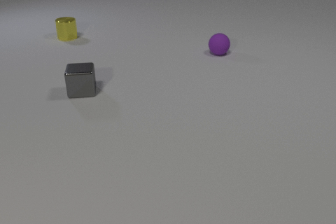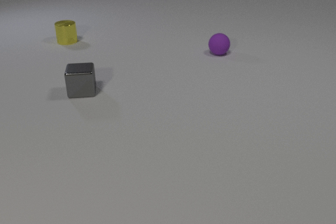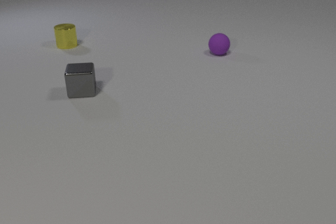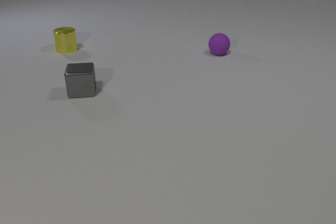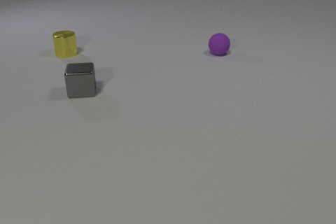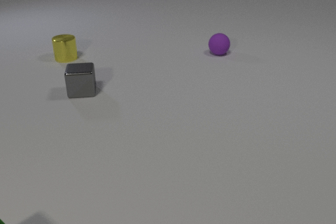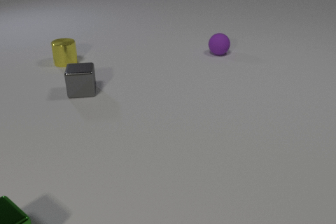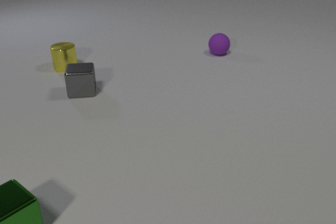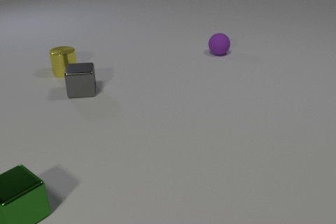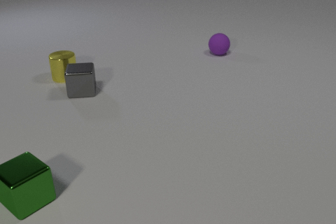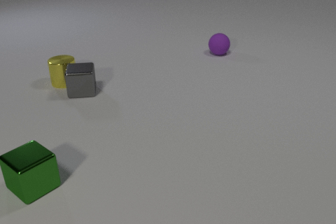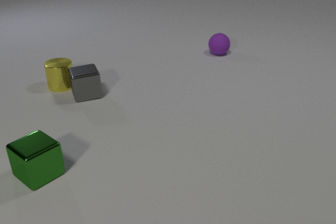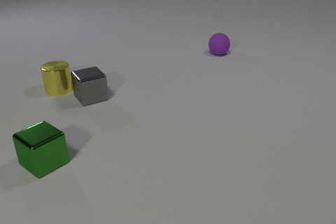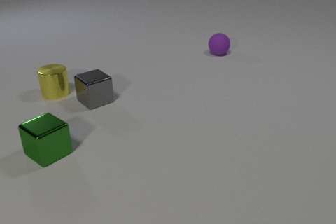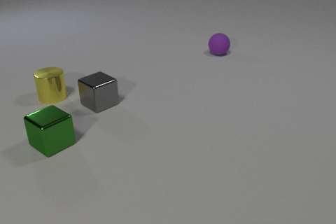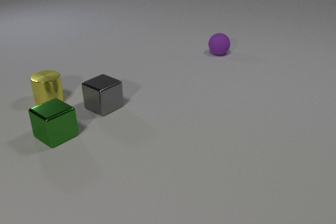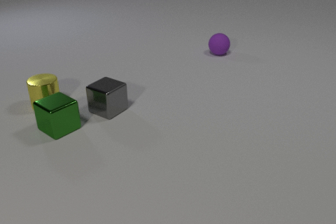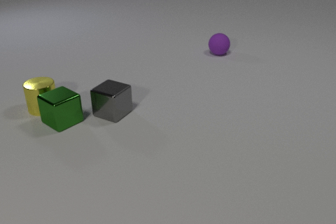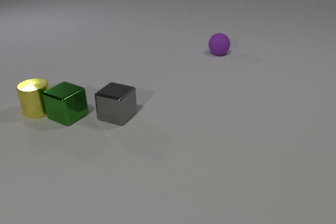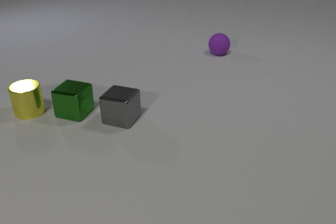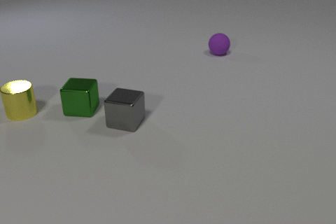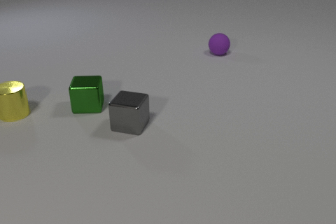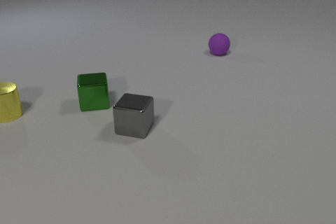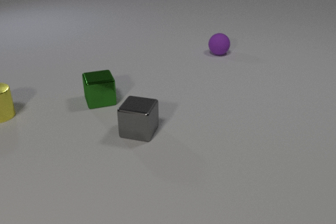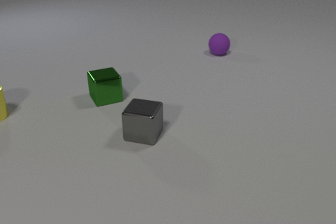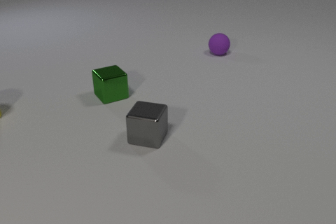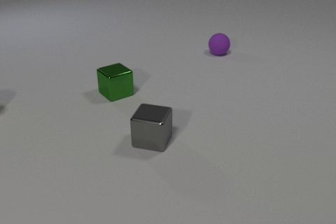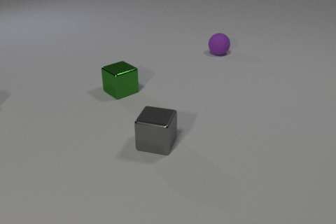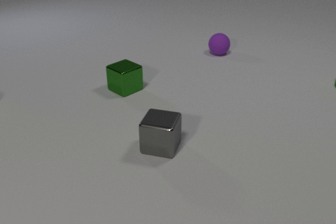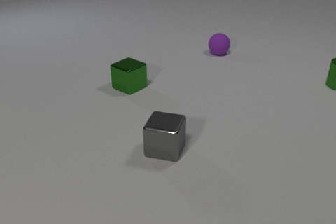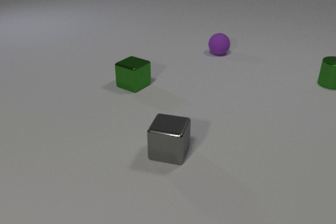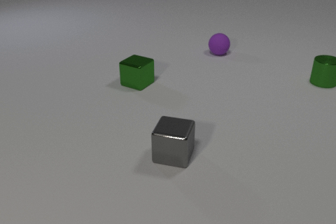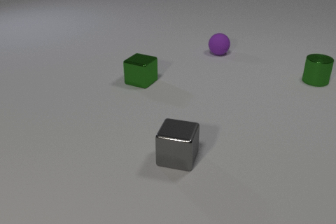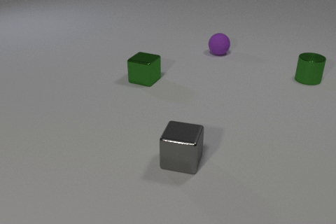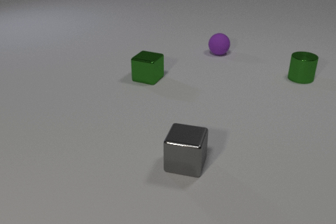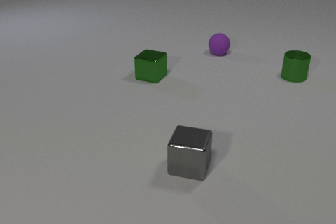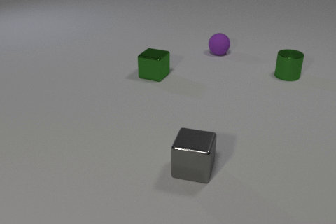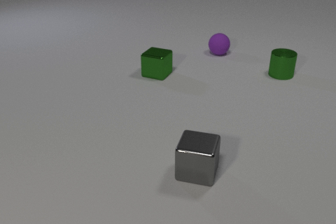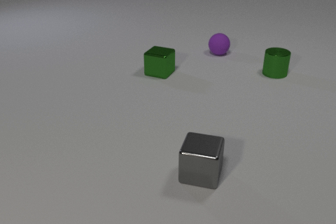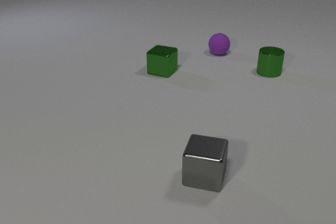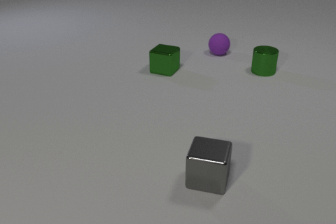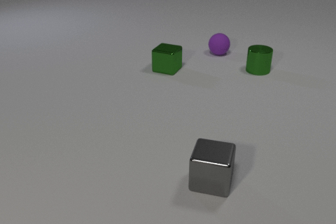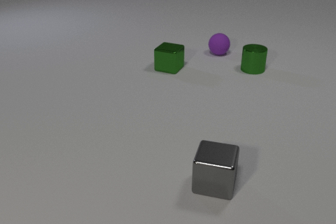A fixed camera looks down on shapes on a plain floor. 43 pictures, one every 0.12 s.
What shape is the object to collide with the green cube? cylinder.
How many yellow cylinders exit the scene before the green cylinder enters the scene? 1.
What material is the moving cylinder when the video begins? metal.
0.00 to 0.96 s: The green metal cube comes in at the bottom edge, slides away from the camera and to the right. The yellow metal cylinder slides toward the camera.
0.96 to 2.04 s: The green metal cube slides away from the camera. The yellow metal cylinder slides toward the camera. The gray metal cube slides toward the camera and to the right, spins so that its near face slides to the right, counterclockwise seen from above. The yellow metal cylinder and the gray metal cube collide.
2.04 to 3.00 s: The green metal cube slides to the right and away from the camera, spins counterclockwise seen from above by about 75 degrees, its near face sliding to the right. The yellow metal cylinder slides to the left. The gray metal cube slides toward the camera and to the right. The green metal cube and the yellow metal cylinder collide.
3.00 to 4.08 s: The green metal cube slides to the right and away from the camera, spins so that its near face slides to the right, counterclockwise seen from above. The gray metal cube slides toward the camera and to the right. The green metal cylinder comes in at the right edge, slides to the left.
4.08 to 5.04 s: The green metal cube slides away from the camera and to the right. The gray metal cube slides to the right and toward the camera. The green metal cylinder slides to the left.
